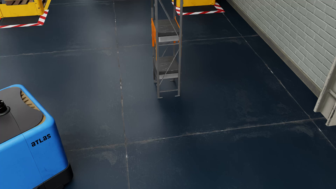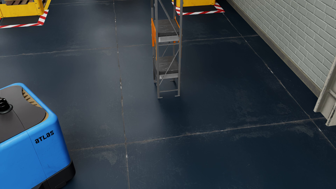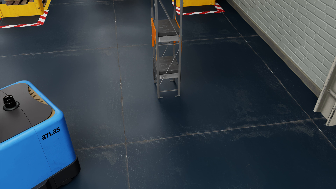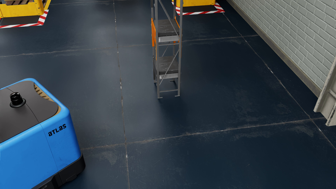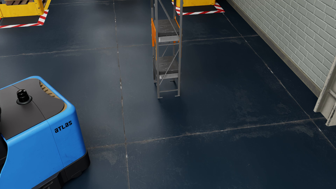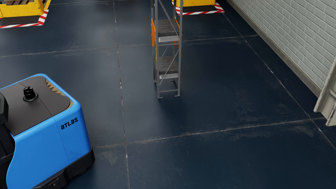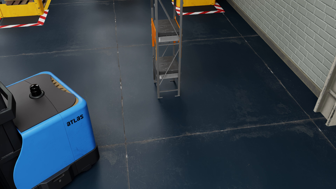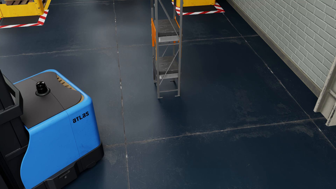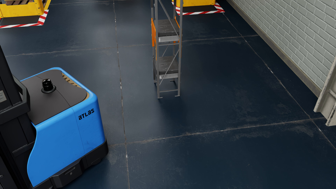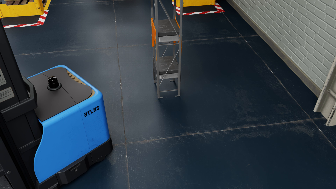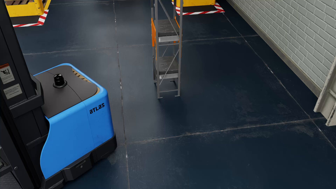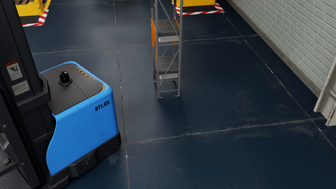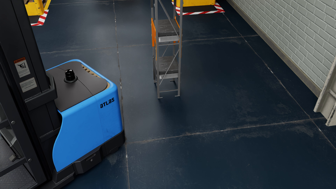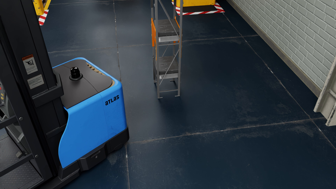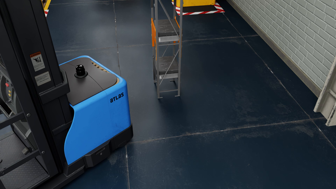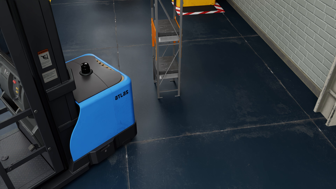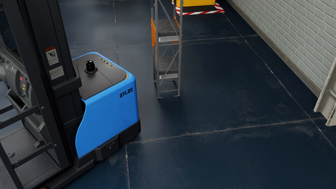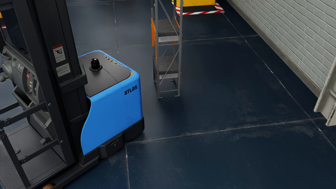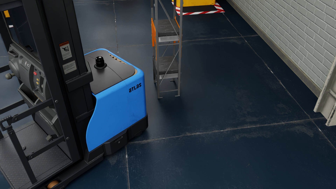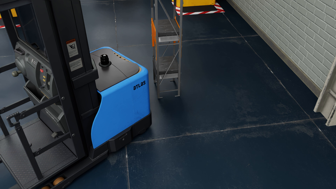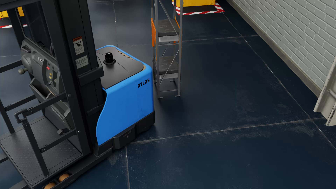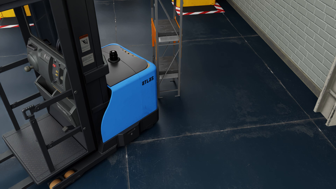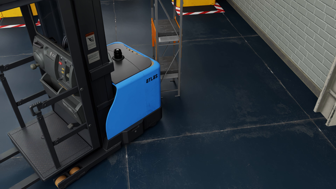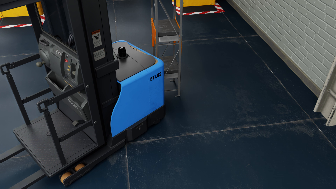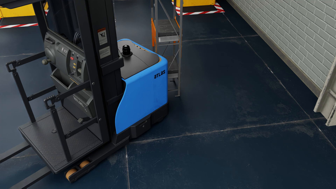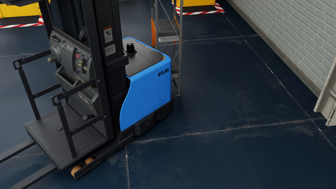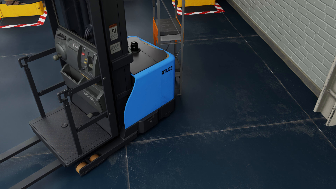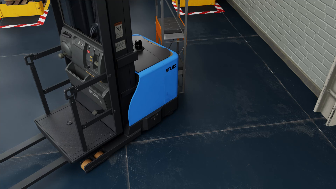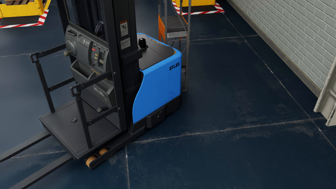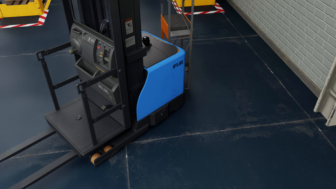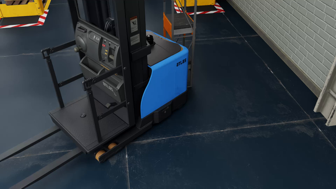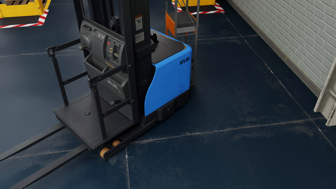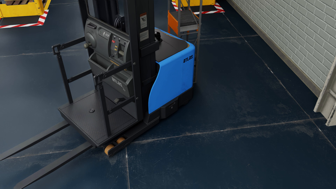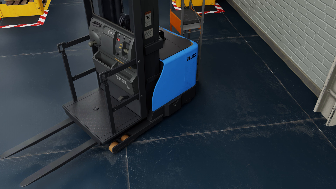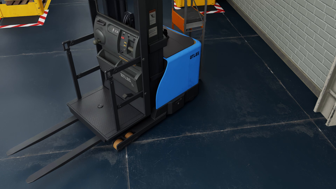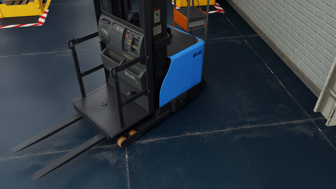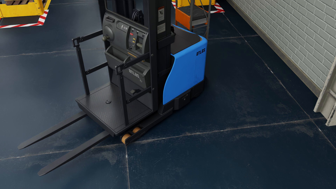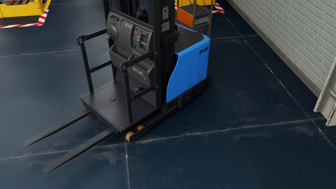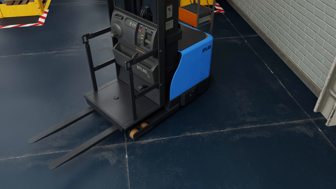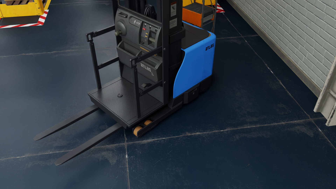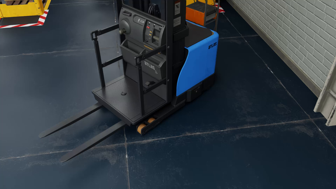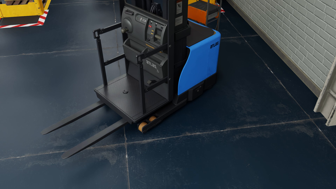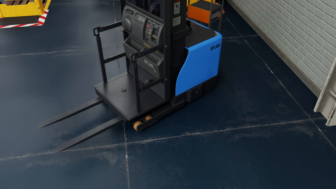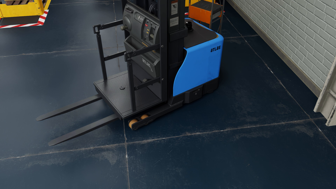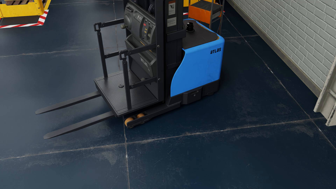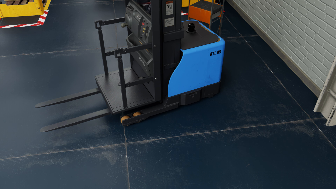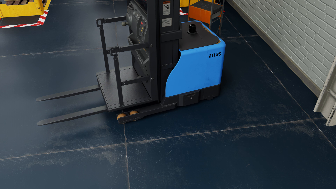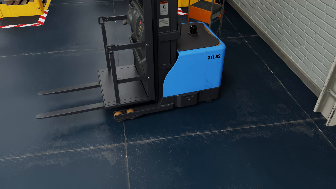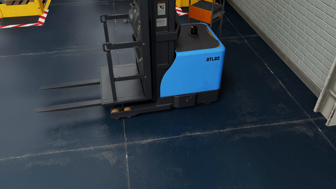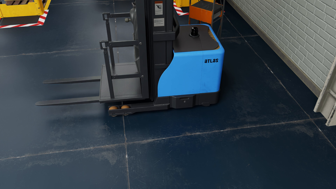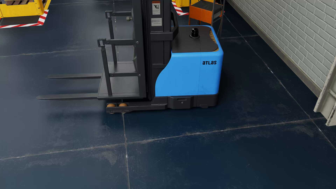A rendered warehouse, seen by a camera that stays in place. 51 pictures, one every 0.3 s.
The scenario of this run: A forklift runs into an object in its way.
